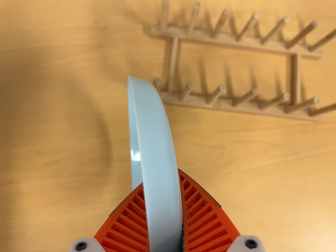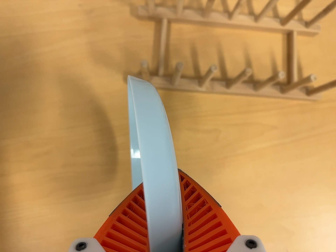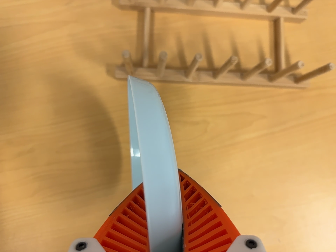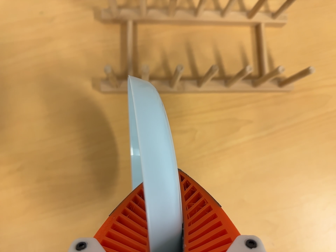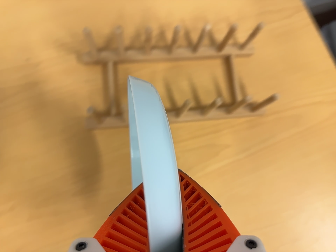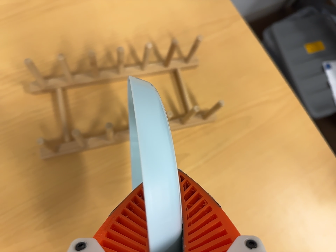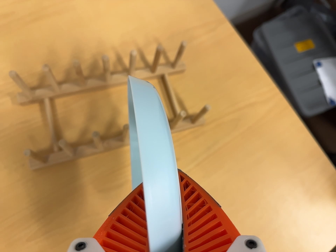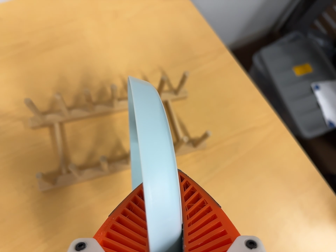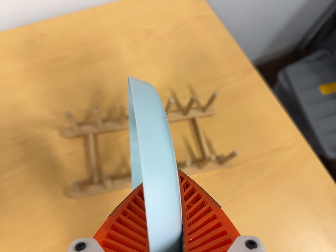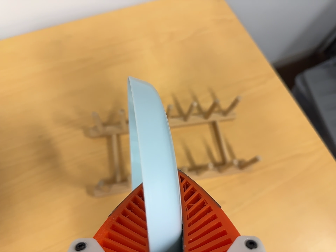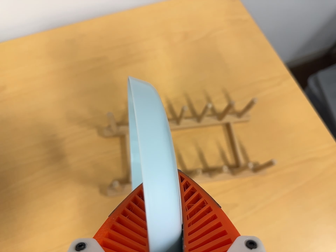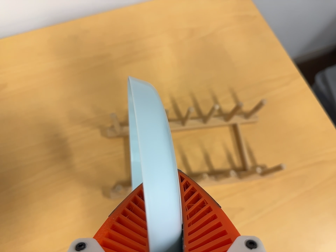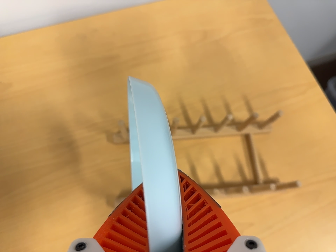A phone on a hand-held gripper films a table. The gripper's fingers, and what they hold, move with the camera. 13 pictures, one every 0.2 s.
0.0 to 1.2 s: The scene slides to the left, as the camera pans about 10 degrees to its right. It travels to its right, about 9 cm, so close, fixed things drift to the left. It rolls about its line of sight by about 20 degrees, and the scene rotates counterclockwise.
1.2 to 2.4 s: The scene slides to the right, as the camera pans about 10 degrees to its left. It travels to its left and toward the top of its view, about 9 cm, so close, fixed things drift to the right. It rolls about its line of sight by about 10 degrees, and the scene rotates clockwise.
The film runs forward here.
